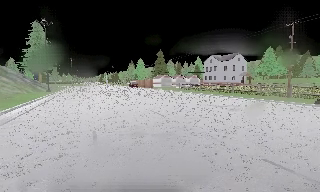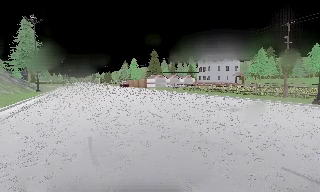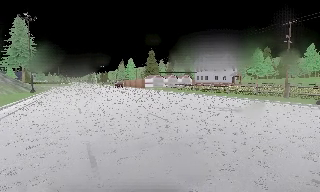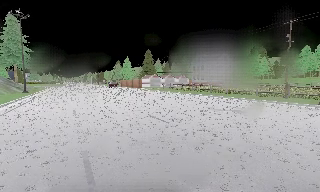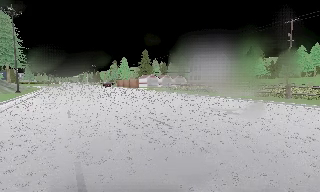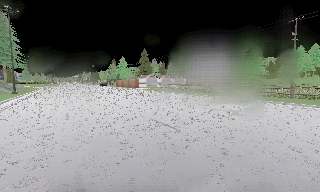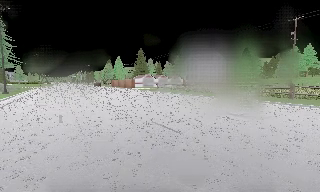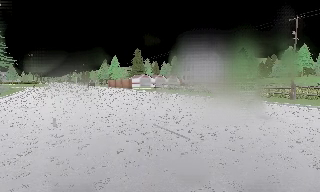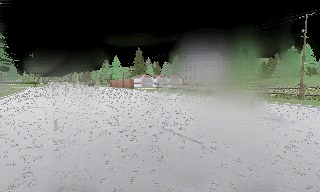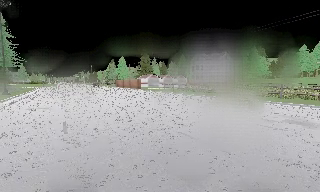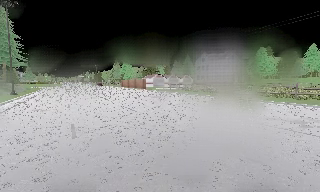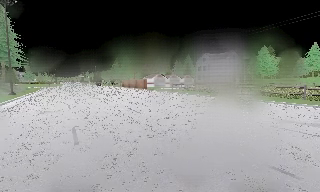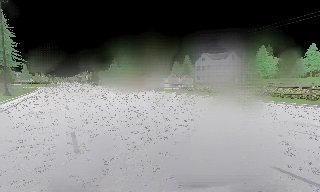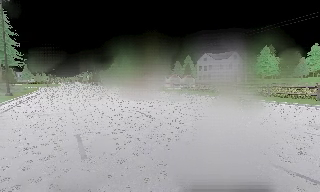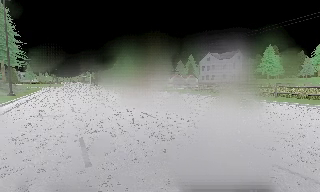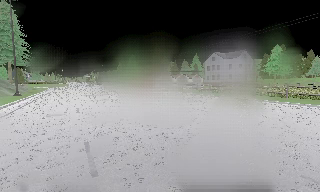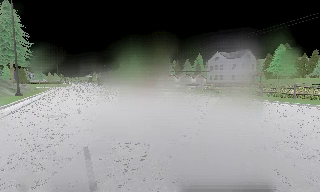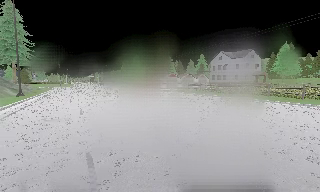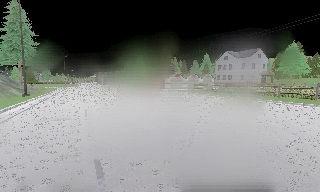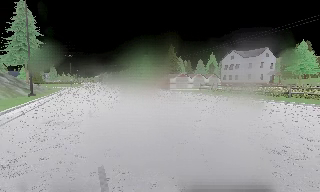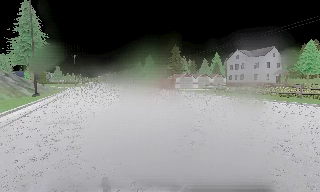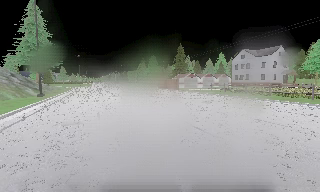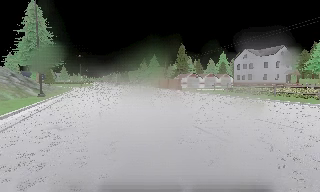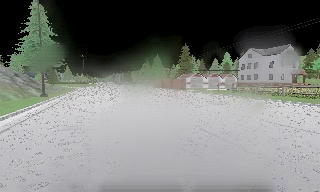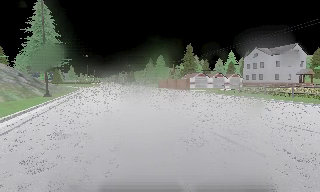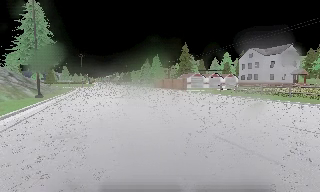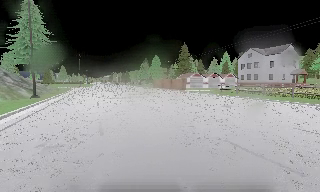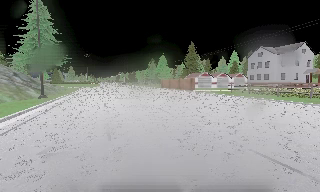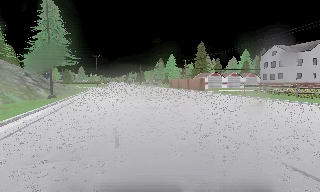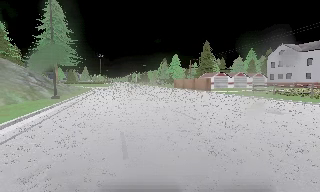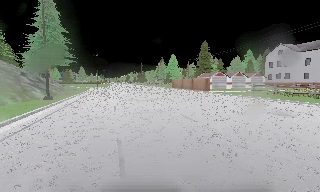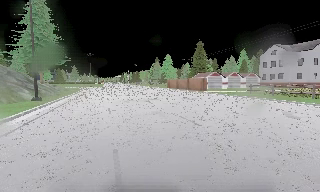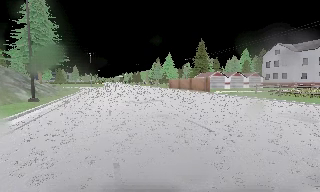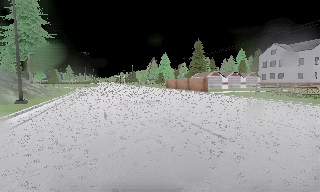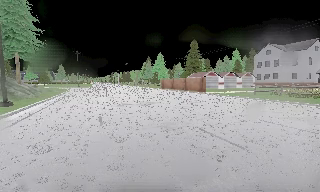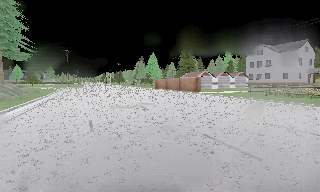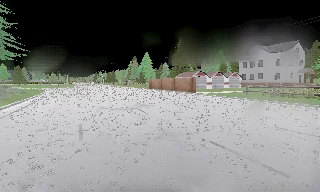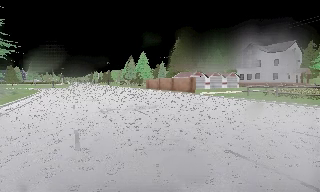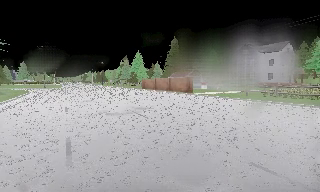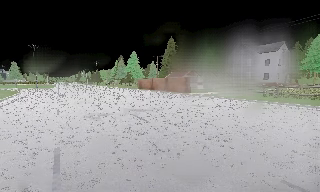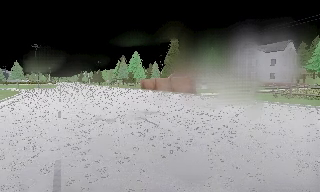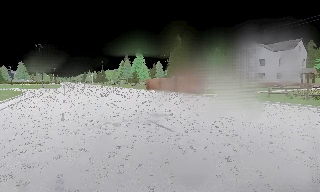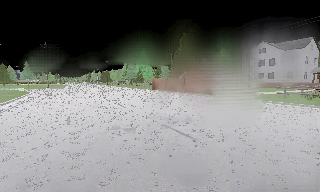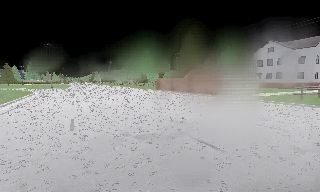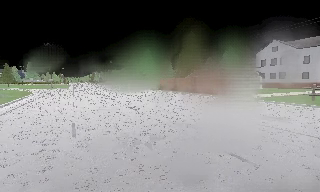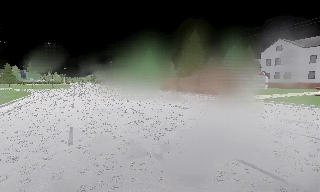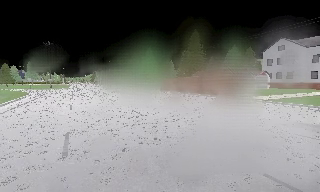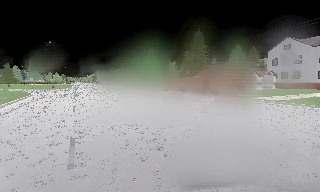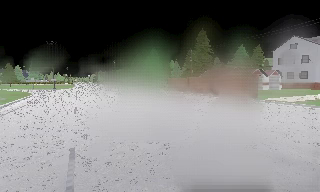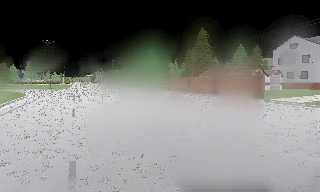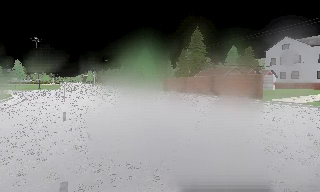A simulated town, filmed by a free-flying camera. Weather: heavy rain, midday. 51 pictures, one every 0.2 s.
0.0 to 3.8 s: The camera travels forward and to its left, about 10 m, so what stands in front looms larger.
3.8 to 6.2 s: The camera travels forward, about 6 m, so what stands in front looms larger. It gains speed.
6.2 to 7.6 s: The camera pans to its right, which is clockwise from overhead, by about 10 degrees. It travels forward, about 6 m, so what stands in front looms larger.
7.6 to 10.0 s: The camera travels forward and to its left, about 10 m, so what stands in front looms larger.
The film runs forward here.
